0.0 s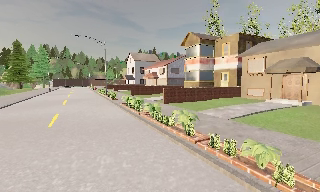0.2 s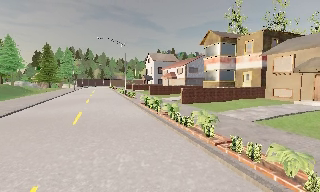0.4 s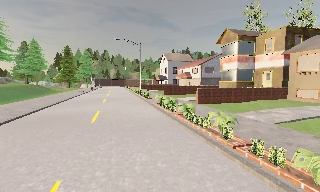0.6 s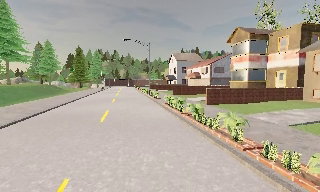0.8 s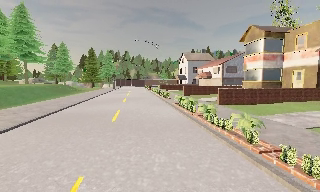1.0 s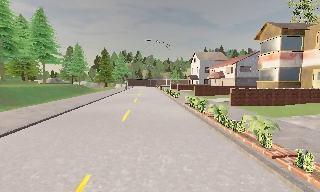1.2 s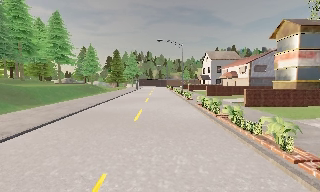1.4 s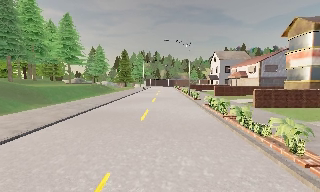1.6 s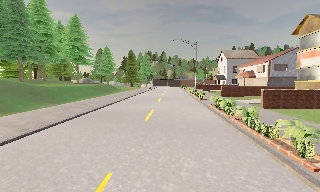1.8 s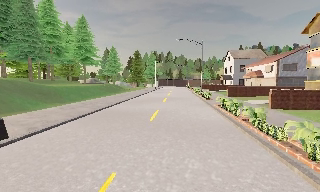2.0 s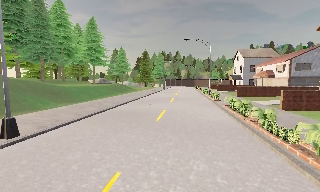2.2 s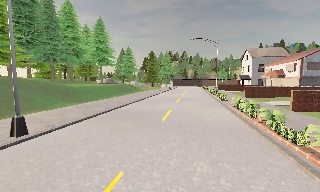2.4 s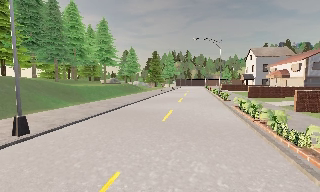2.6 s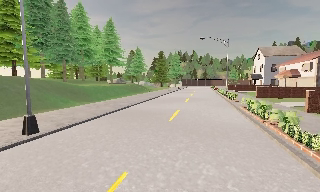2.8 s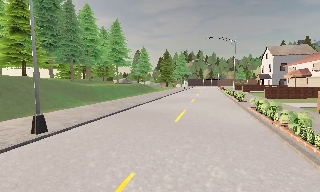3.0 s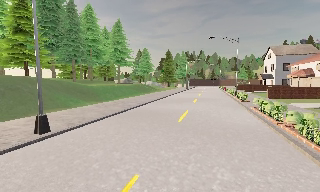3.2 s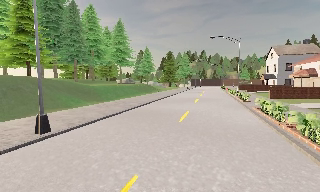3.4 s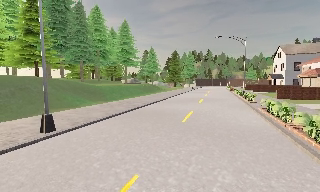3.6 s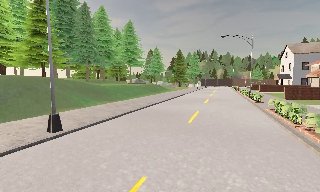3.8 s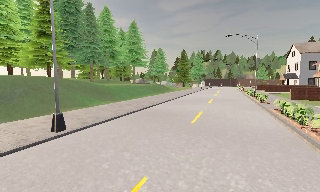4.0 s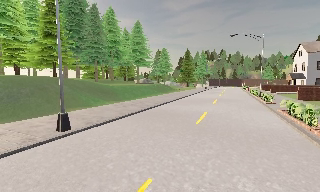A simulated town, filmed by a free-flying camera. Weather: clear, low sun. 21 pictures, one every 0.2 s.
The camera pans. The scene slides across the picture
to the right.
The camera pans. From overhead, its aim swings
counterclockwise.
0.0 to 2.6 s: The scene slides to the right, as the camera pans about 40 degrees to its left.
2.6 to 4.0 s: The camera shifts only a little, or ends up much as it began.
The film runs forward here.
